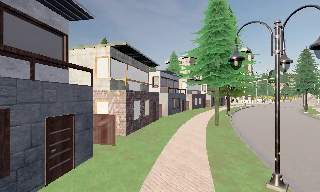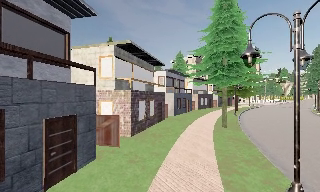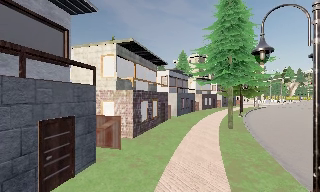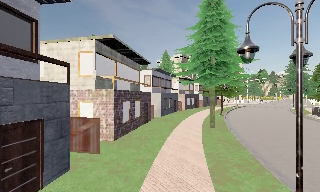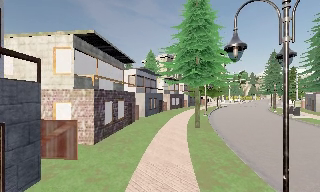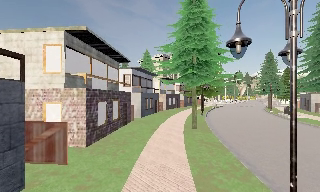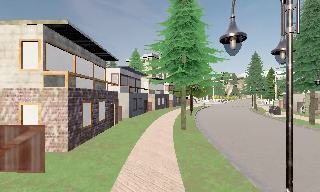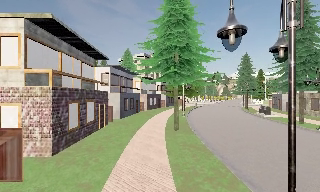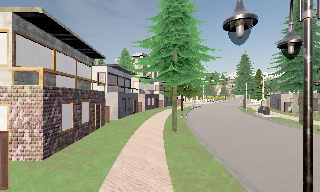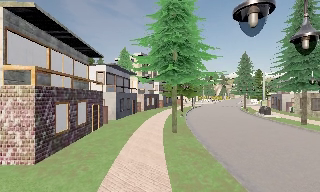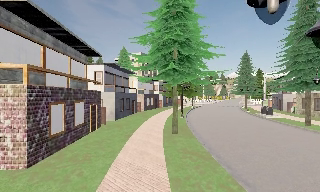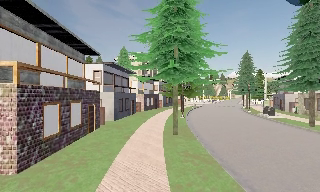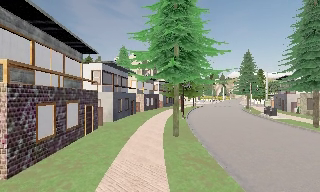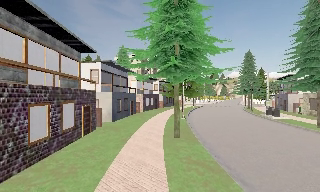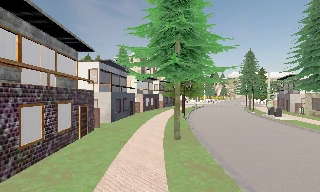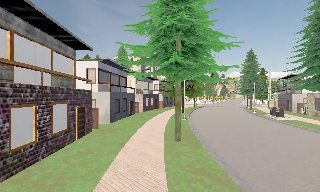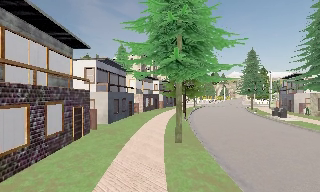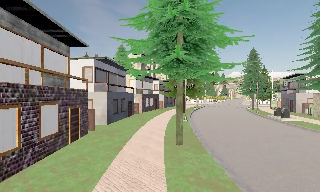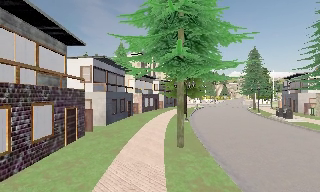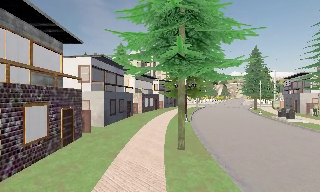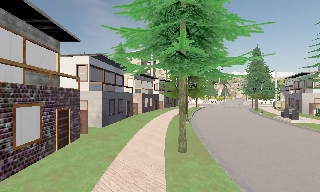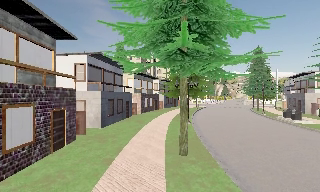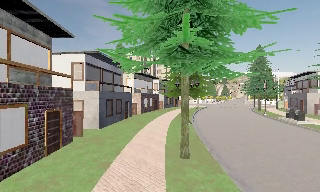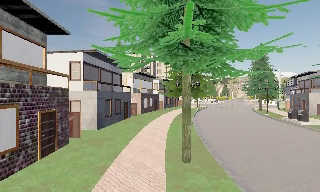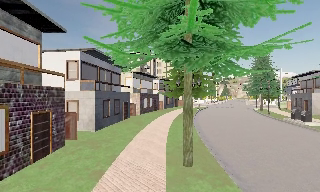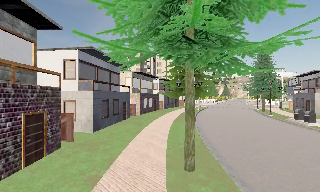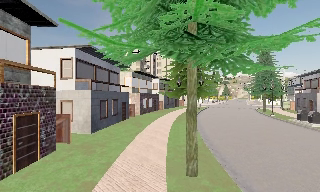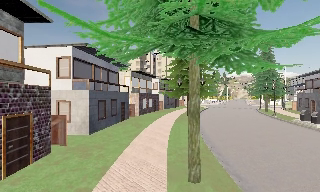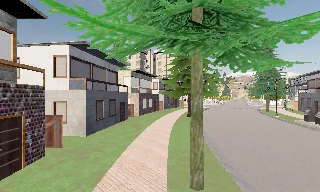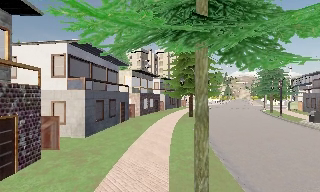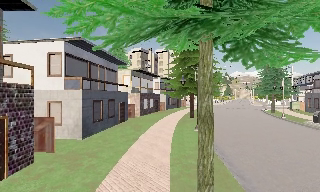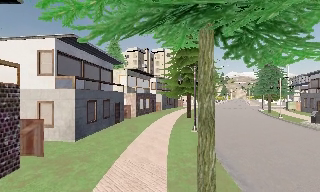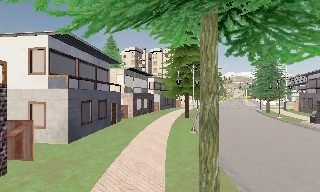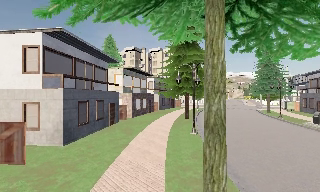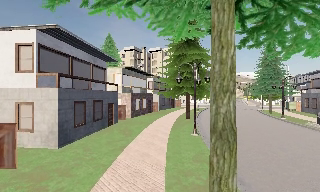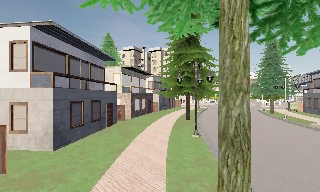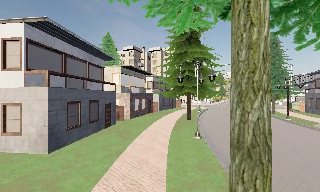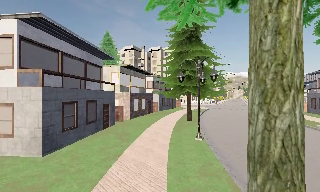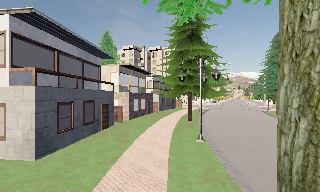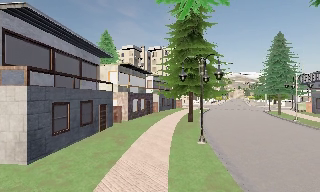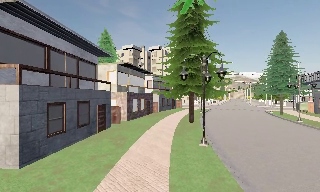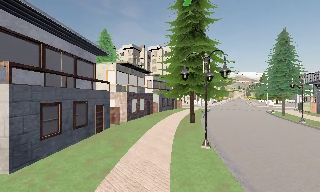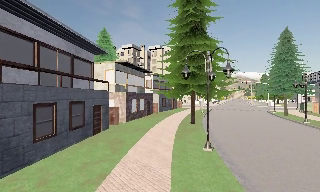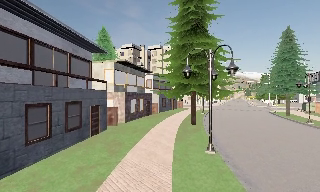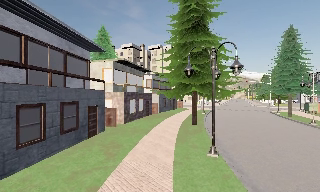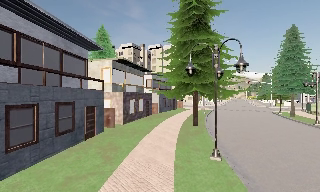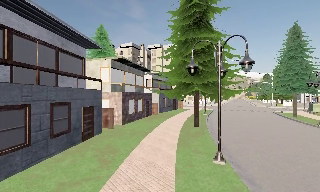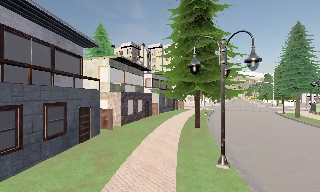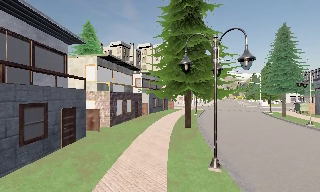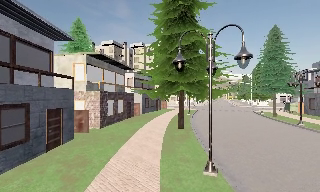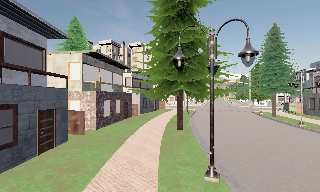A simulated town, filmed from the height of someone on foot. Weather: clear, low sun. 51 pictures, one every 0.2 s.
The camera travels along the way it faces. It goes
forward.
0.0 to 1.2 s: The camera swings to its right by about 15 degrees, and the scene slides to the left. It travels forward, about 2 m, so what stands in front looms larger.
1.2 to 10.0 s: The scene slides to the left, as the camera pans about 10 degrees to its right. It travels forward, about 16 m, so what stands in front looms larger.
The film runs forward here.
